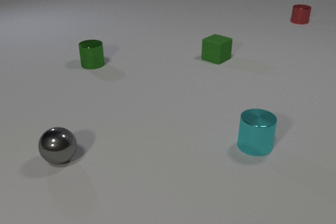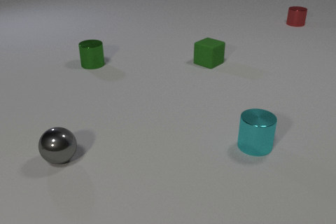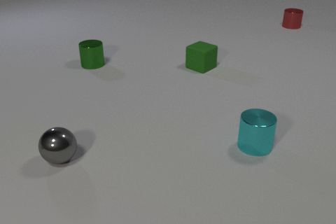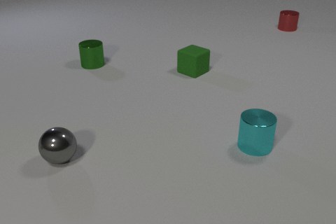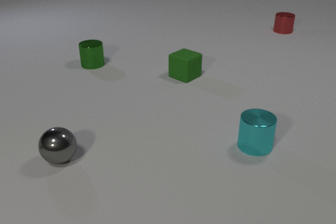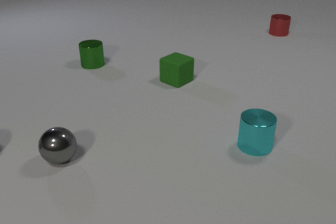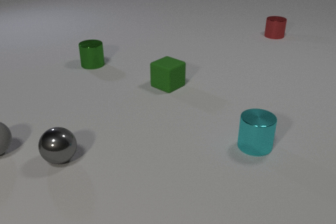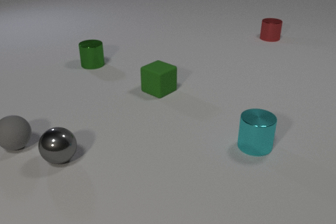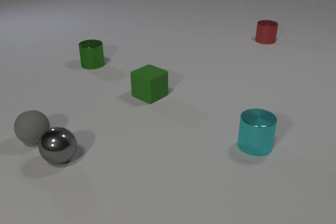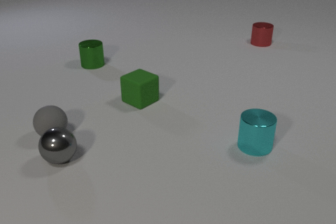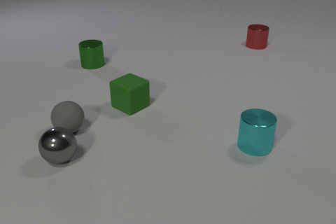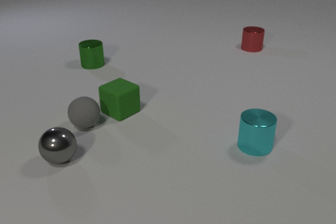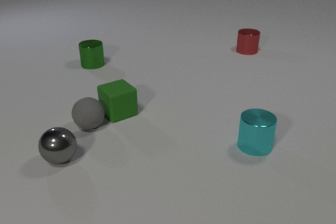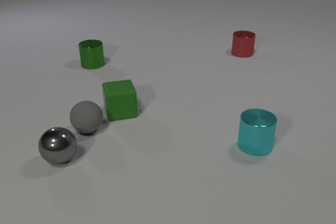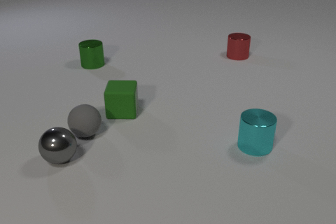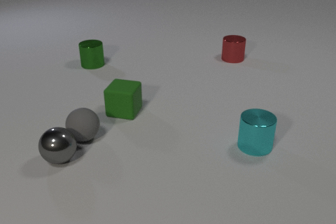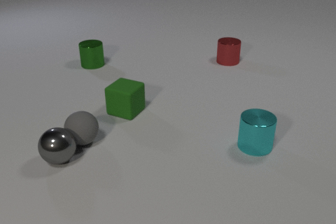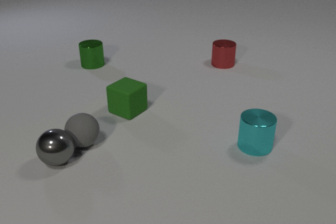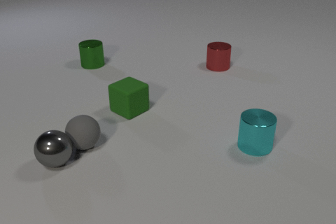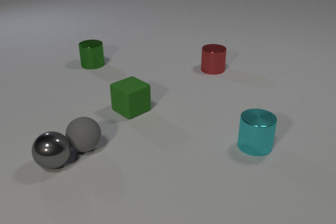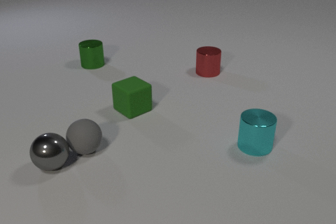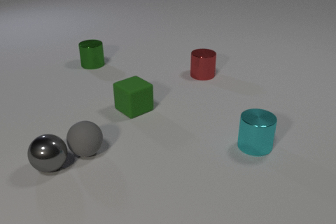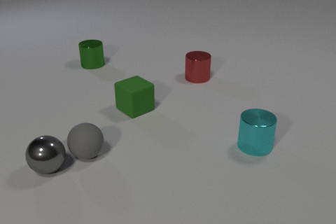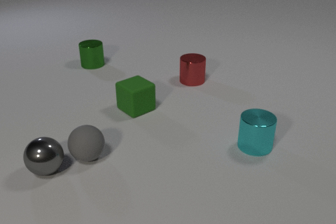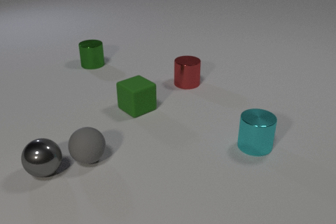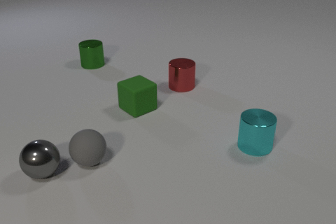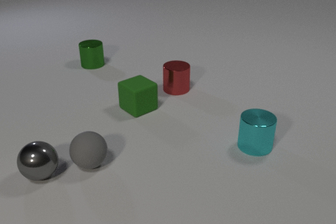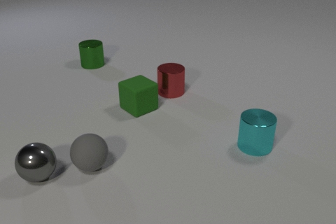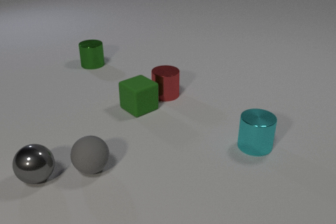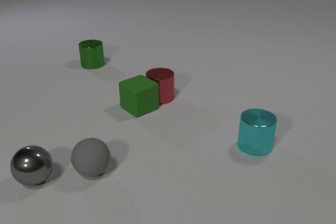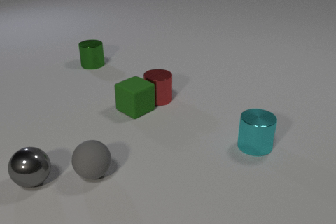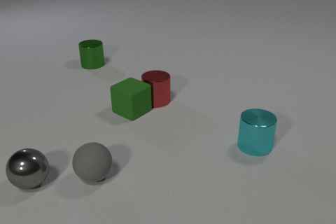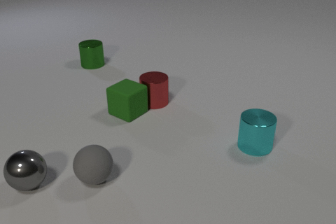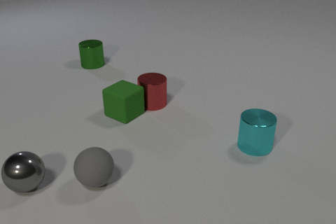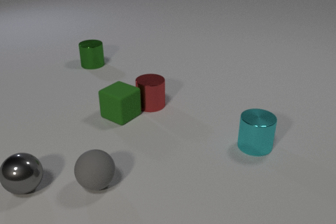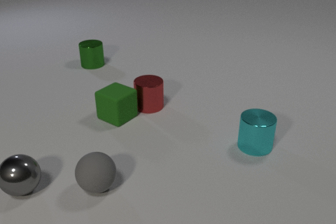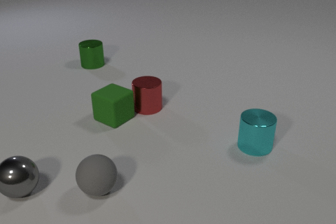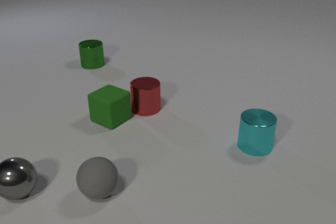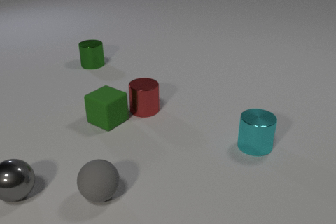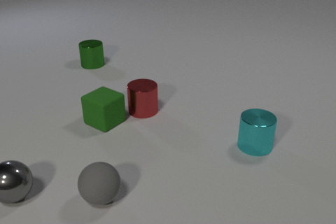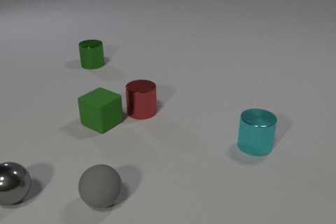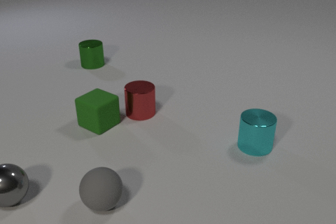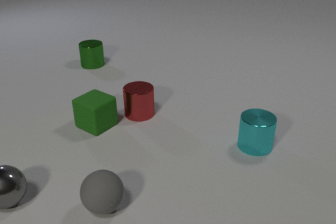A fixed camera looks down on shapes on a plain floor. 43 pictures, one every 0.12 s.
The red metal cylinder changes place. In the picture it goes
toward the camera.
The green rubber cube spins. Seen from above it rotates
clockwise.
0.00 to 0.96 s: The gray rubber sphere comes in at the left edge, rolls to the right. The green rubber cube slides toward the camera and to the left. The red metal cylinder slides toward the camera and to the left.
0.96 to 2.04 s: The gray rubber sphere rolls to the right and toward the camera. The green rubber cube slides toward the camera and to the left, spins so that its near face slides to the left, clockwise seen from above. The red metal cylinder slides toward the camera and to the left. The gray rubber sphere and the green rubber cube collide. The gray rubber sphere and the gray metal sphere collide.
2.04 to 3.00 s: The gray rubber sphere rolls toward the camera. The green rubber cube slides to the right. The gray metal sphere rolls toward the camera and to the left. The red metal cylinder slides toward the camera and to the left.
3.00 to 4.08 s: The gray rubber sphere rolls toward the camera. The green rubber cube slides to the left and toward the camera. The gray metal sphere rolls to the left and toward the camera. The red metal cylinder slides toward the camera and to the left. The green rubber cube and the red metal cylinder collide.
4.08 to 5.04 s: The gray rubber sphere rolls toward the camera. The green rubber cube slides to the left and toward the camera. The gray metal sphere rolls to the left and toward the camera. The red metal cylinder slides toward the camera and to the left.
What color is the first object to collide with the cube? gray.
What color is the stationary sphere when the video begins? gray.
How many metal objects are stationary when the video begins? 3.
